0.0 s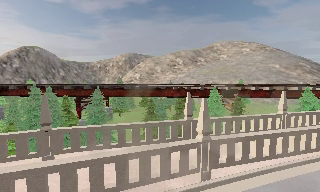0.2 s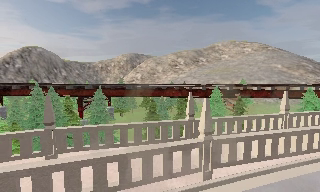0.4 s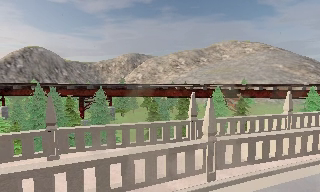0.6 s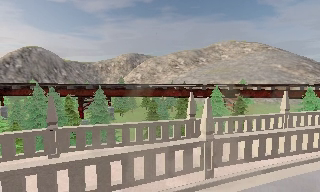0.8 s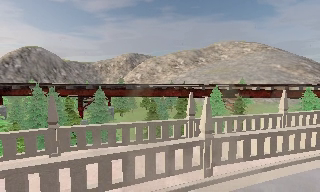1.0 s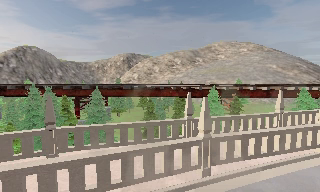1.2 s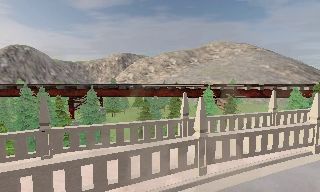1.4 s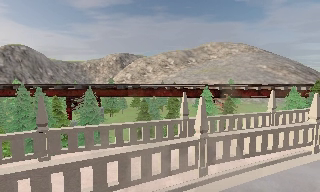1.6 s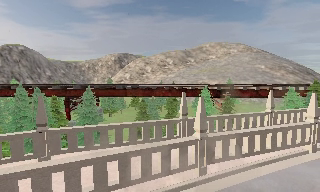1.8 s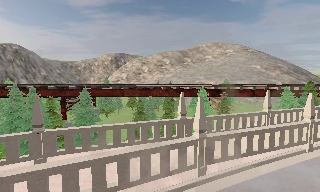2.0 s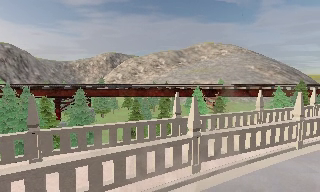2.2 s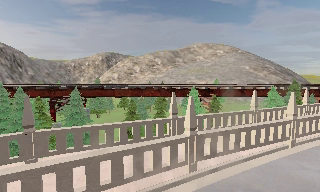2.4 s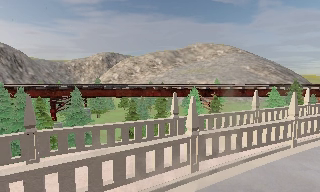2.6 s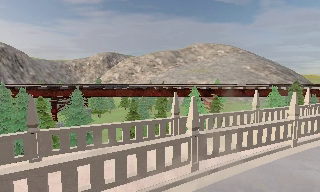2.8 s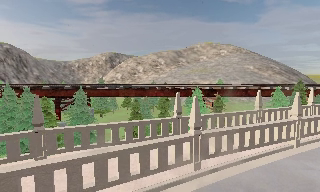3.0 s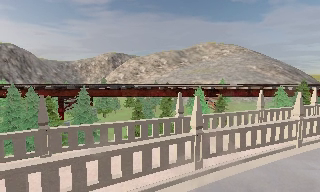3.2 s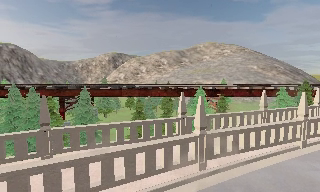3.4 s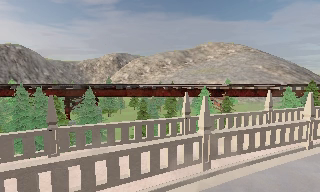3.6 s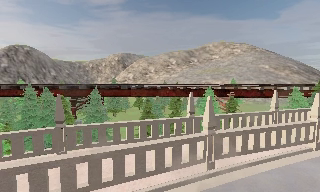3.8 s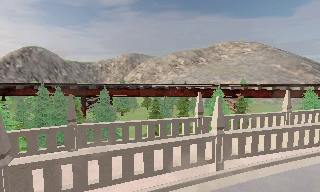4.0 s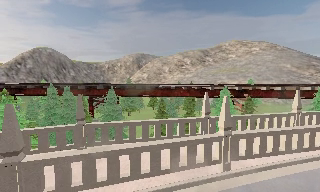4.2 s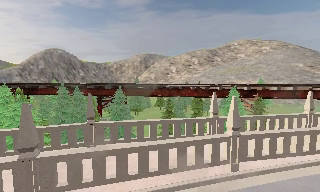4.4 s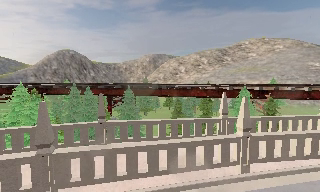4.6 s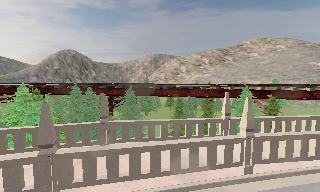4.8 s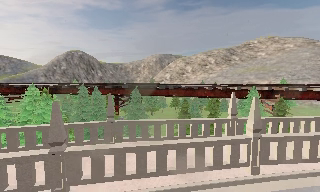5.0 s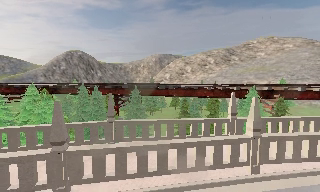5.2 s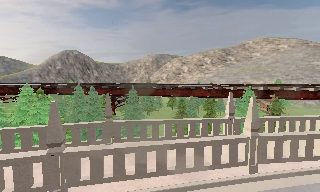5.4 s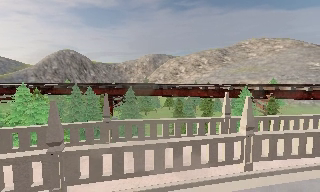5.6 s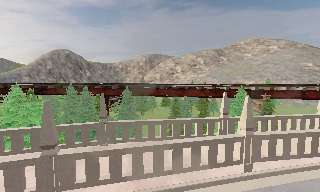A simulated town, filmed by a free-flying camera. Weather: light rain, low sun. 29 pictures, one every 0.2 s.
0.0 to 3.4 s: The camera travels to its left and backward, about 1 m.
3.4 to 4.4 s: The camera pans to its left, which is counterclockwise from overhead, by about 10 degrees.
4.4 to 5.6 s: The camera shifts only a little, or ends up much as it began.
The film runs forward here.
